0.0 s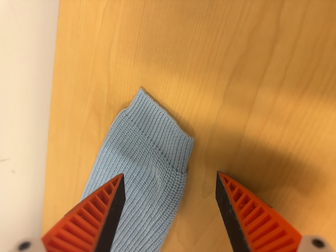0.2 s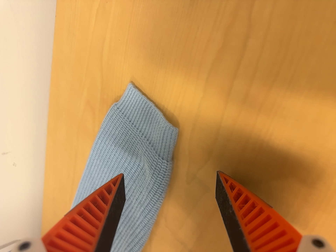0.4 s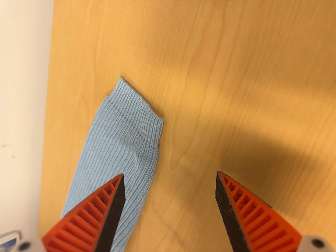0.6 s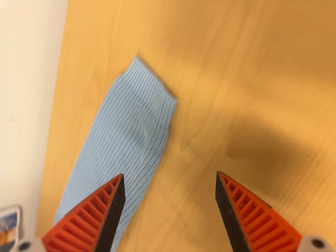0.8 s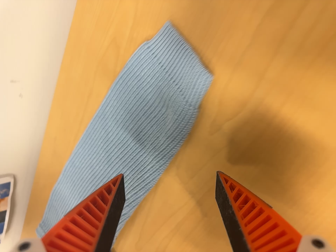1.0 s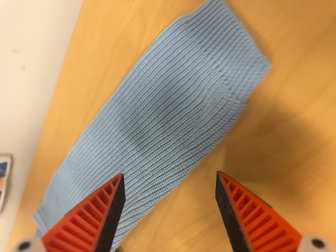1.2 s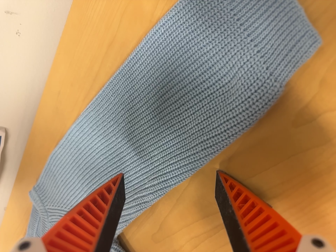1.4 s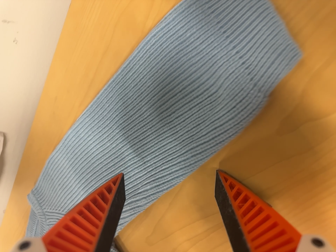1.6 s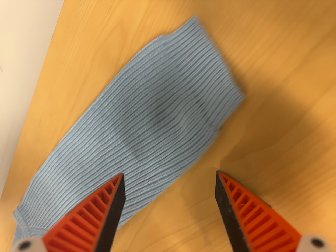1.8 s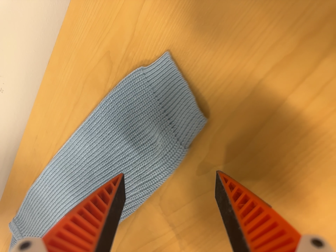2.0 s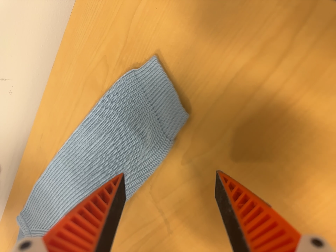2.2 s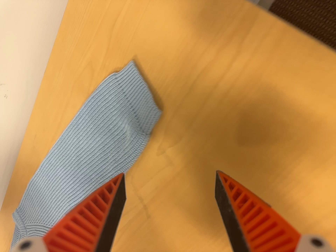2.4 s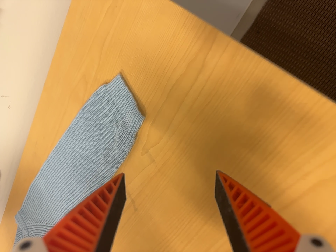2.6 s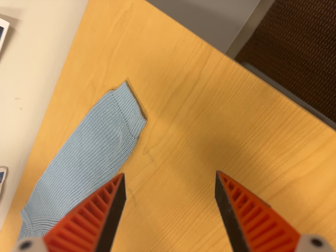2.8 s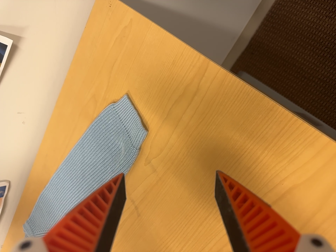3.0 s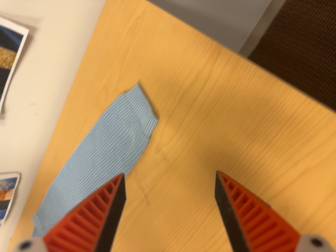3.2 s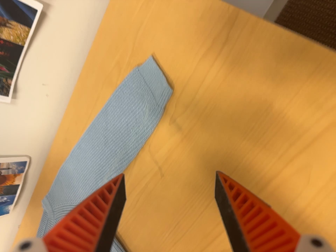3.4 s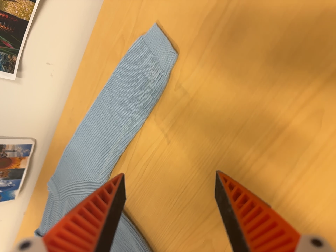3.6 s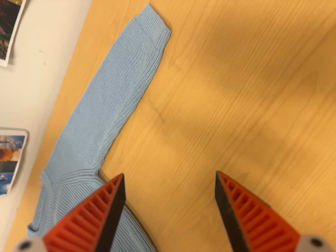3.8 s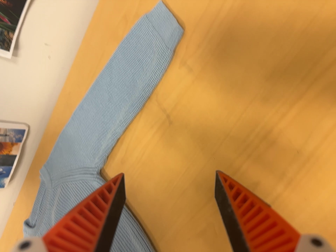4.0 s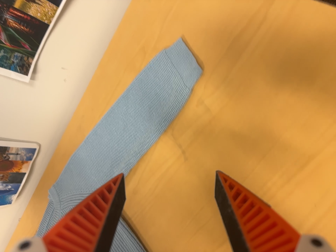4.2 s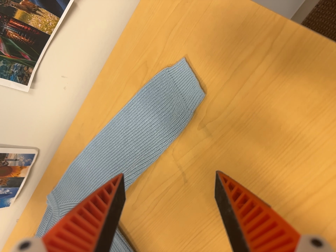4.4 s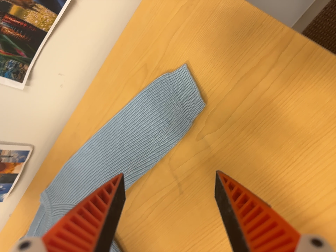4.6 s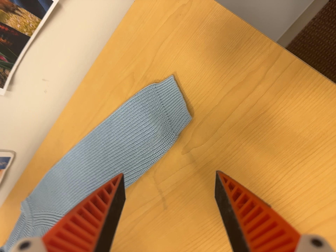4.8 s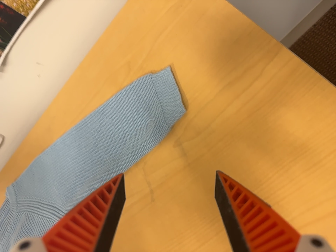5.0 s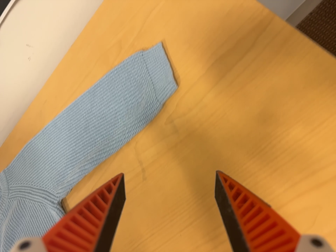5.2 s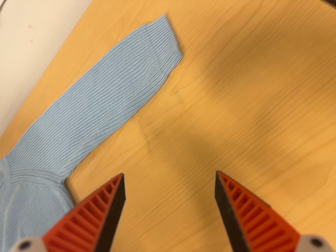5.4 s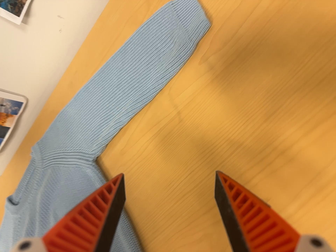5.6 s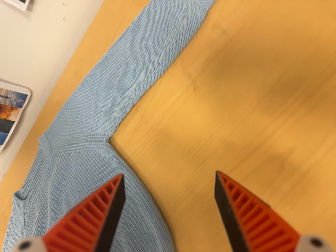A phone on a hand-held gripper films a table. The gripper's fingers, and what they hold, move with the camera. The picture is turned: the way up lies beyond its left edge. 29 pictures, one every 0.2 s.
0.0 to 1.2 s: The camera travels to its left and forward, about 10 cm, so close, fixed things drift to the right. Its aim tips toward the bottom of its view by about 15 degrees, and the scene shifts upward. It rolls about its line of sight by about 20 degrees, and the scene rotates clockwise.
1.2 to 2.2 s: The camera travels backward and to its right, about 16 cm, so what stands in front gets smaller.
2.2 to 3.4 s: The camera travels toward the bottom of its view and backward, about 18 cm. Its aim tips toward the top of its view by about 10 degrees.
3.4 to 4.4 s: The camera travels toward the top of its view, about 9 cm, so close, fixed things drift downward. It rolls about its line of sight by about 10 degrees, and the scene rotates clockwise.
4.4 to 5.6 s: The camera travels toward the bottom of its view, about 18 cm, so close, fixed things drift upward.
The film runs backward here.
